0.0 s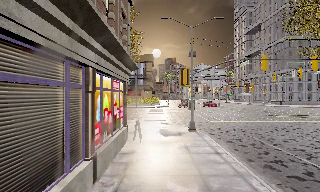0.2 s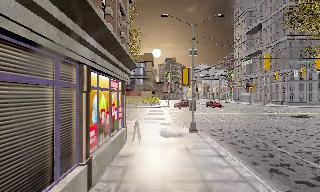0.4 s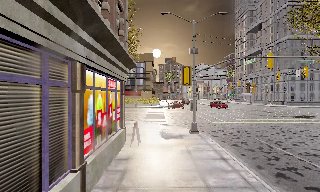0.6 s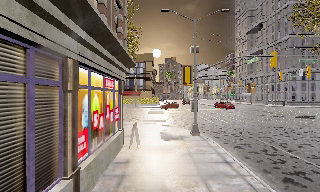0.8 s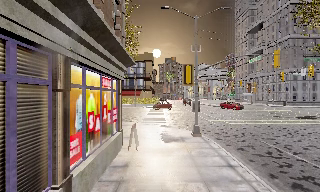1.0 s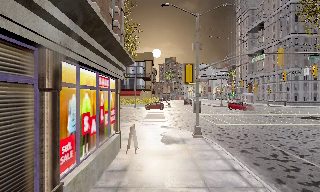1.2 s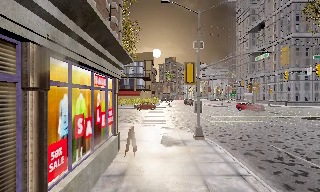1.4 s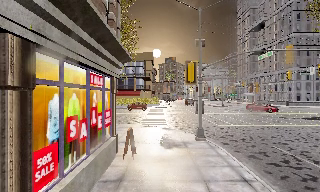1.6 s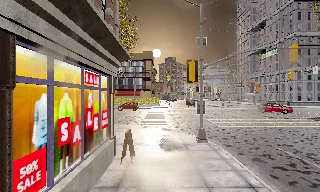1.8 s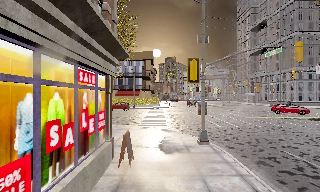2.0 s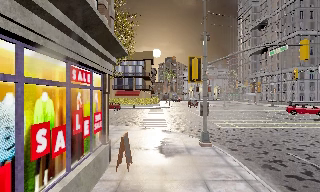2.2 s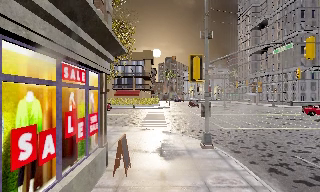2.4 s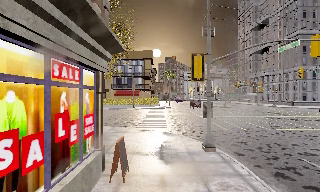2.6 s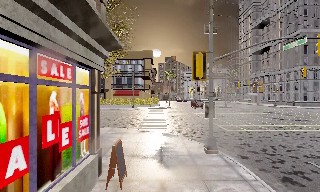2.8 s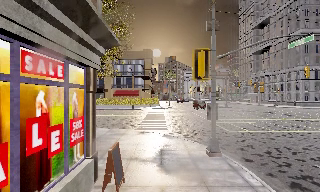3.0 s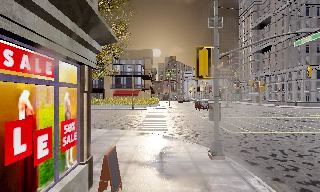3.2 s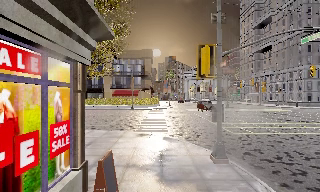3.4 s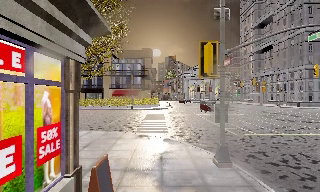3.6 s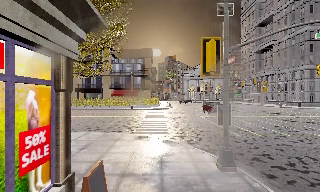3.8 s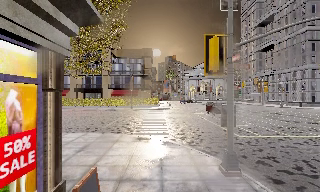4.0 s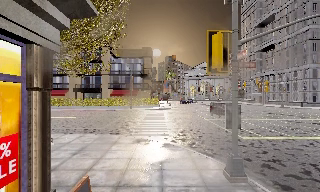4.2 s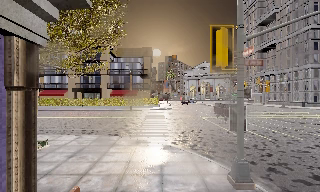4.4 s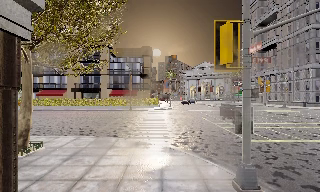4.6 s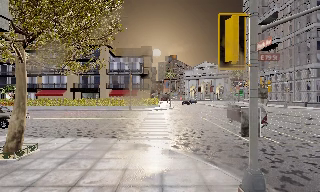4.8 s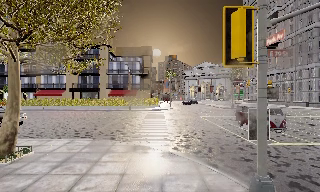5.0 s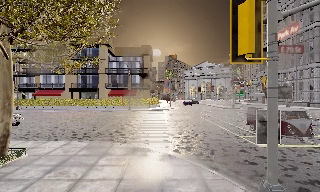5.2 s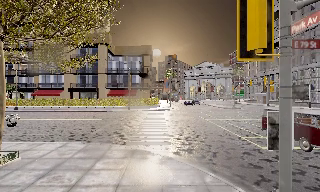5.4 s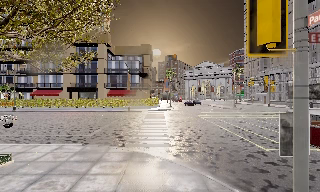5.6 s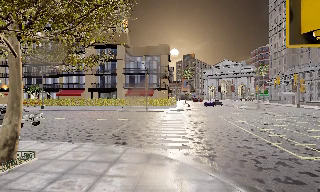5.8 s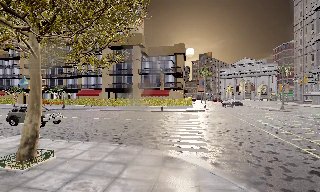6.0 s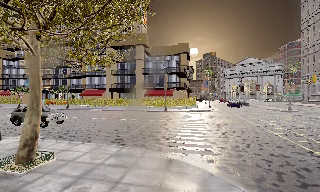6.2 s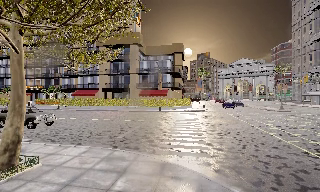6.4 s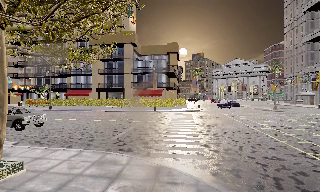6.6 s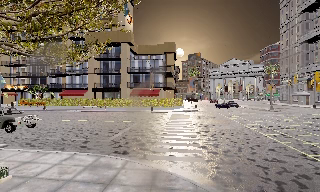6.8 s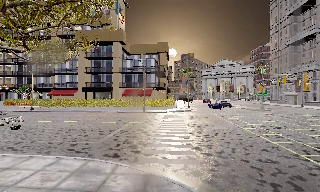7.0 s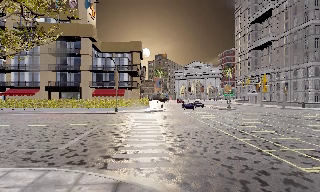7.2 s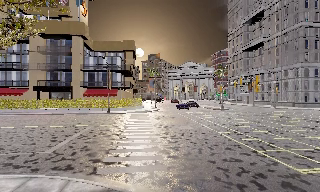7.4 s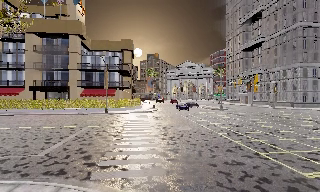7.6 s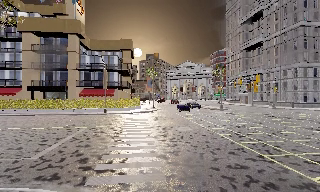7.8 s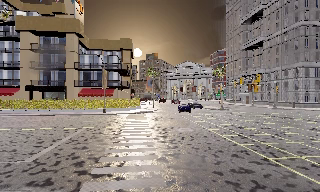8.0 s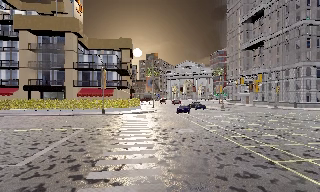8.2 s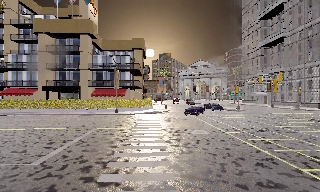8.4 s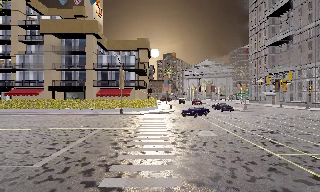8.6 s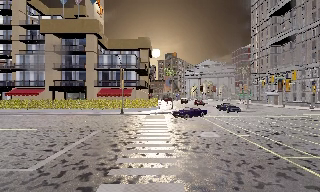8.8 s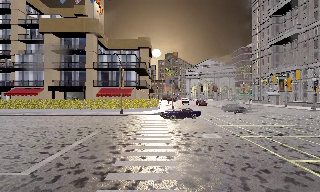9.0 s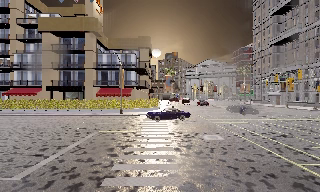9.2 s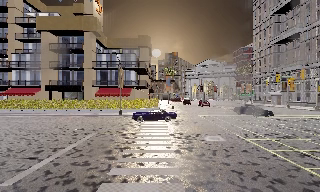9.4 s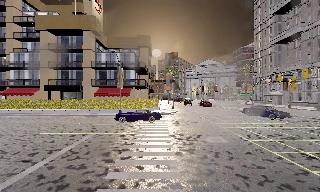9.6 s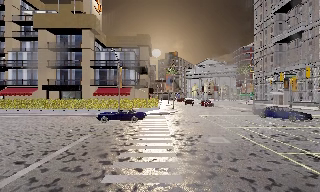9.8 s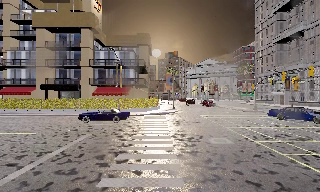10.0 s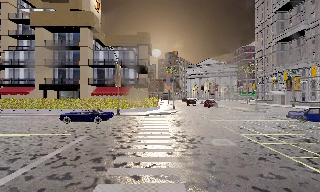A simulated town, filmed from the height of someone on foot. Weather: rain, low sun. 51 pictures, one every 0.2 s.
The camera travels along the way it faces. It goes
forward.
0.0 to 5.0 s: The camera travels forward, about 8 m, so what stands in front looms larger.
5.0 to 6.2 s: The camera swings to its left by about 10 degrees, and the scene slides to the right. It travels forward, about 2 m, so what stands in front looms larger.
6.2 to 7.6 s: The camera swings to its right by about 20 degrees, and the scene slides to the left. It travels forward, about 2 m, so what stands in front looms larger.
7.6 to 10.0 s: The camera travels forward, about 4 m, so what stands in front looms larger.
The film runs forward here.
